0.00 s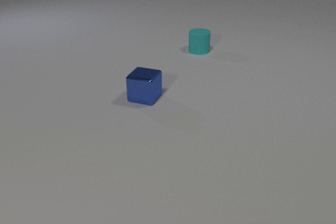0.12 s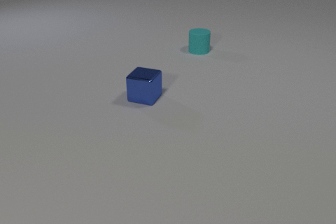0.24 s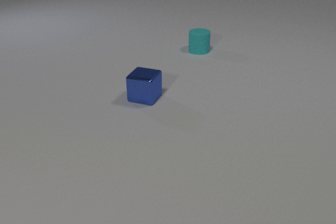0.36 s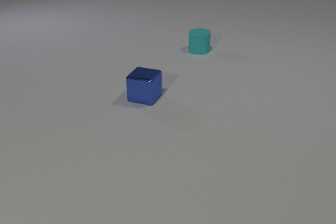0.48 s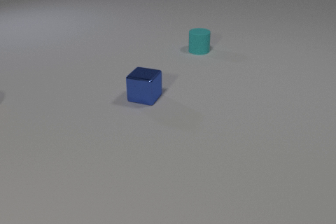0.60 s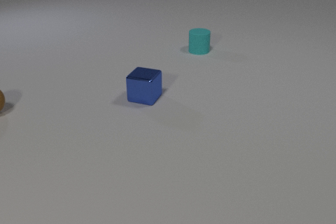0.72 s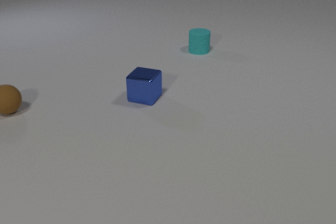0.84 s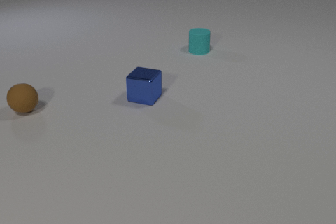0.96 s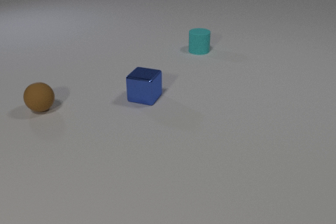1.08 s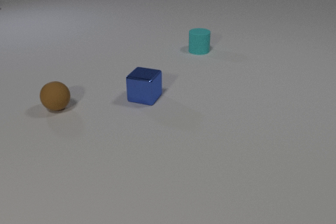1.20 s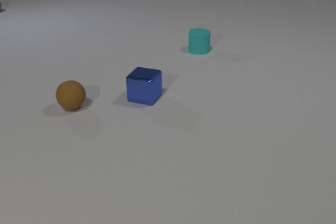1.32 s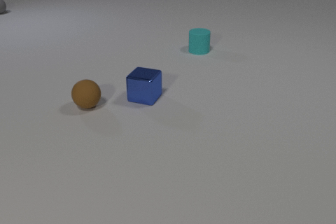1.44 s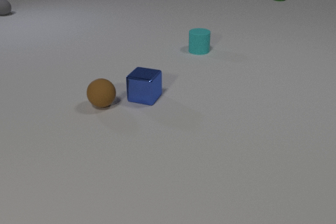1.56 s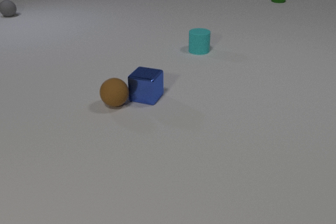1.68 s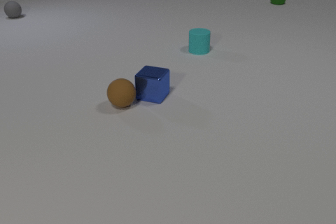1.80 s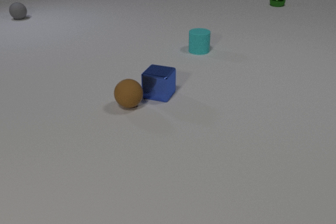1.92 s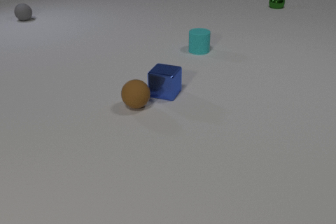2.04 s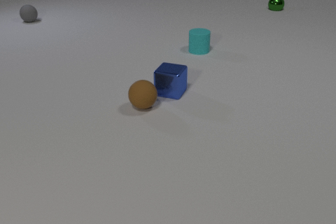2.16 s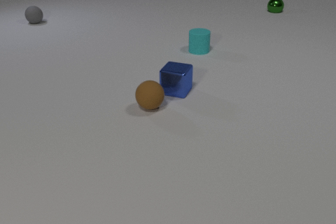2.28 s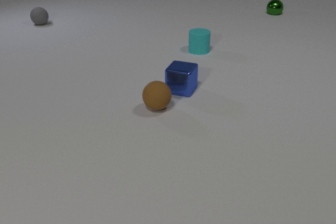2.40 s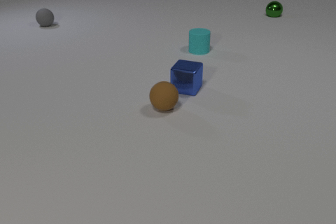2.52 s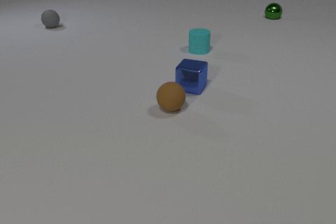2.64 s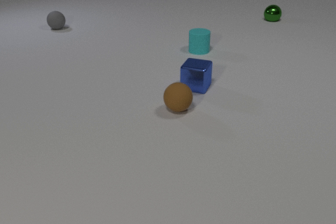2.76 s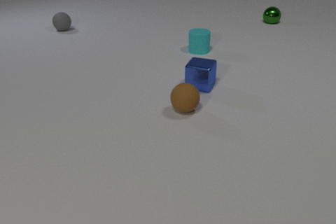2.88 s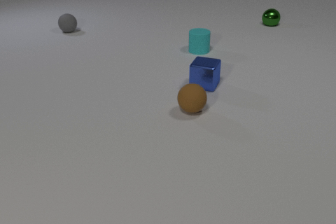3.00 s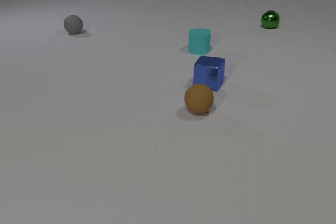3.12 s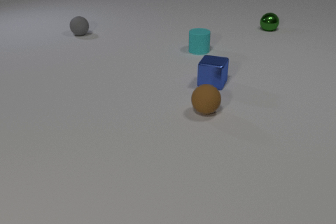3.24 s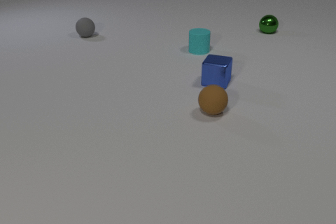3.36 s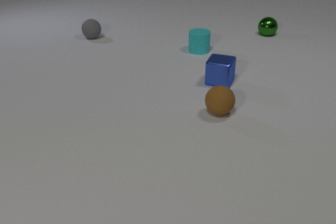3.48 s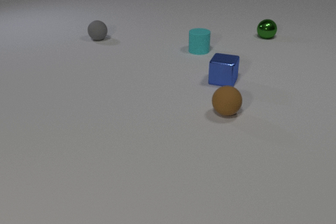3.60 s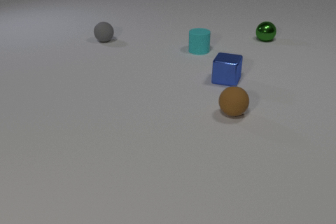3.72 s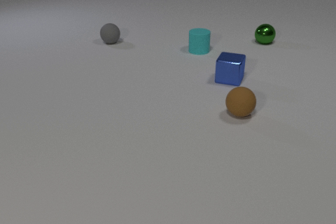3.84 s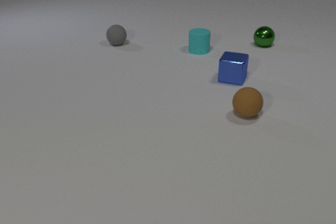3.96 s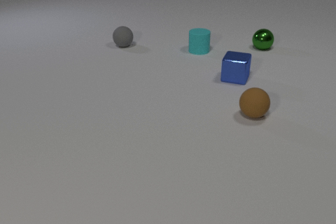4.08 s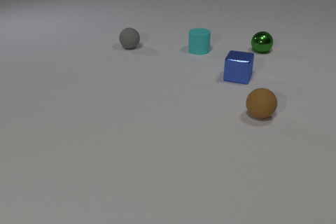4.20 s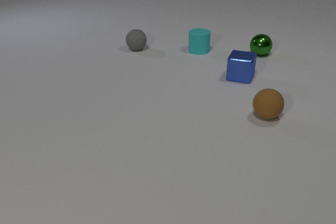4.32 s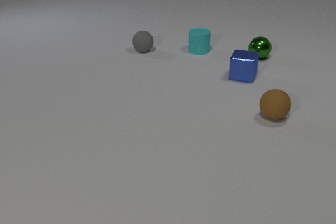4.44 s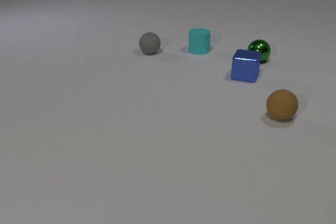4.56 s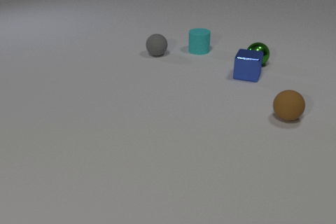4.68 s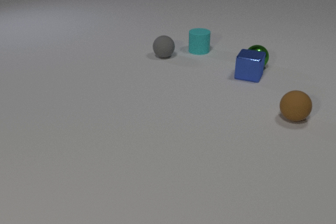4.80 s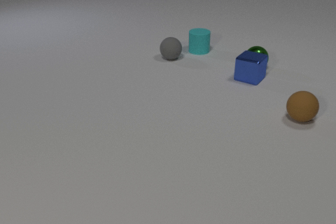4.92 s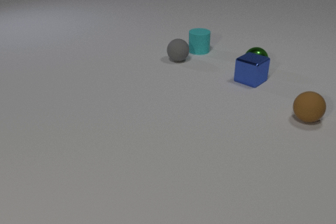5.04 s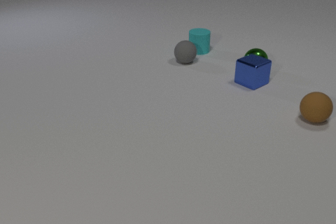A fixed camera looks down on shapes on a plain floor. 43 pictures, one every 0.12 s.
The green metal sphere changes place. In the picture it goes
toward the camera.
The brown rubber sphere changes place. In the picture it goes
to the right.
0.00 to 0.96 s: The brown rubber sphere comes in at the left edge, rolls to the right.
0.96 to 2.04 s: The brown rubber sphere rolls to the right. The blue metal cube slides to the right and away from the camera. The green metal sphere comes in at the top edge, rolls toward the camera. The gray rubber sphere comes in at the left edge, rolls toward the camera and to the right. The brown rubber sphere and the blue metal cube collide.
2.04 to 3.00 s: The brown rubber sphere rolls to the right. The blue metal cube slides to the right and away from the camera. The green metal sphere rolls toward the camera. The gray rubber sphere rolls toward the camera and to the right.
3.00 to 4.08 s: The brown rubber sphere rolls to the right. The blue metal cube slides to the right and away from the camera. The green metal sphere rolls toward the camera. The gray rubber sphere rolls to the right and toward the camera.
4.08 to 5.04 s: The brown rubber sphere rolls to the right. The blue metal cube slides to the right and toward the camera, spins so that its near face slides to the left, clockwise seen from above. The green metal sphere rolls toward the camera. The gray rubber sphere rolls to the right and toward the camera. The blue metal cube and the green metal sphere collide.
What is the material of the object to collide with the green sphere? metal.
How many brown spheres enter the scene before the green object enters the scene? 1.
How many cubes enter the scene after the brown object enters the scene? 0.
